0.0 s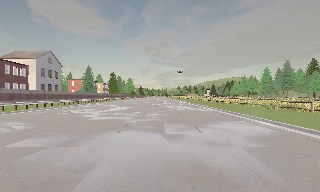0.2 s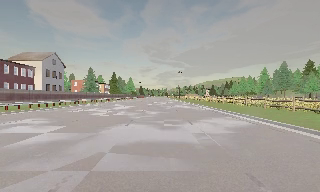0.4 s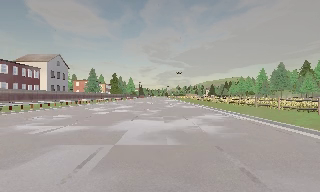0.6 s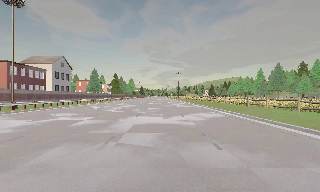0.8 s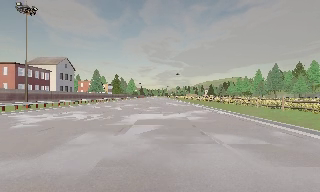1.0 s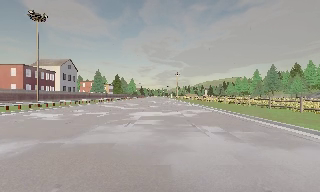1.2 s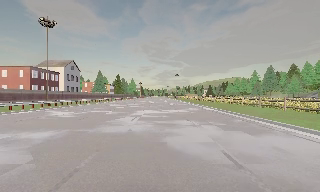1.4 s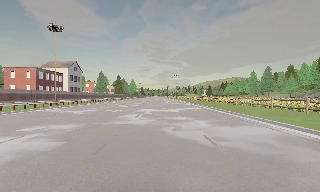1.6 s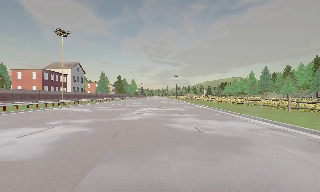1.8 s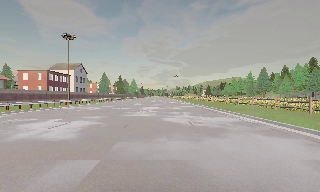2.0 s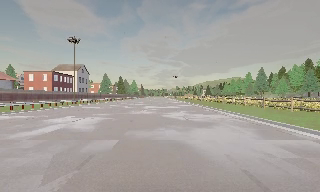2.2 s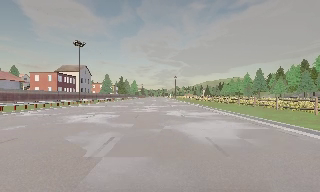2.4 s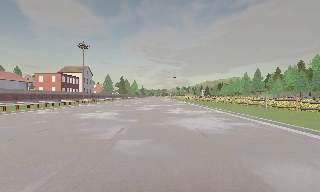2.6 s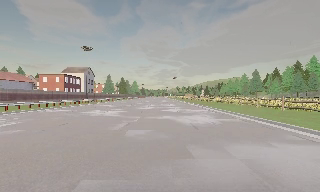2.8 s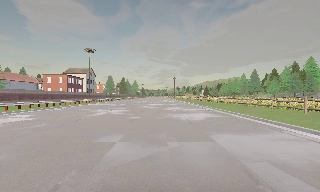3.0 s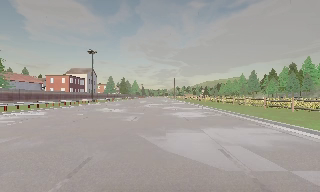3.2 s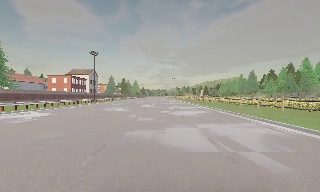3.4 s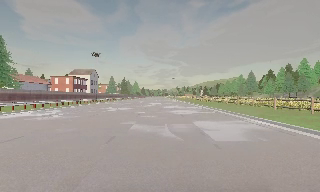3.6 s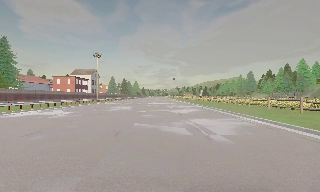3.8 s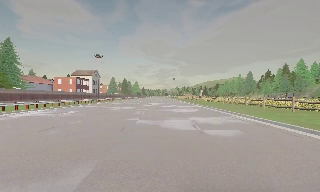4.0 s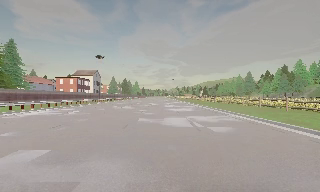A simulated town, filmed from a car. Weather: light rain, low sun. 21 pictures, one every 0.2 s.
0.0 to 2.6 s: The camera travels backward, about 20 m, so what stands in front gets smaller.
2.6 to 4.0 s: The camera travels backward, about 7 m, so what stands in front gets smaller. It loses speed.
The film runs backward here.
